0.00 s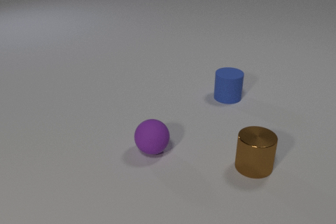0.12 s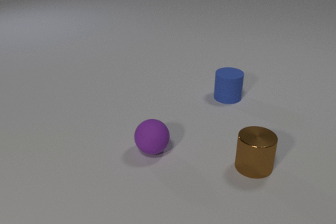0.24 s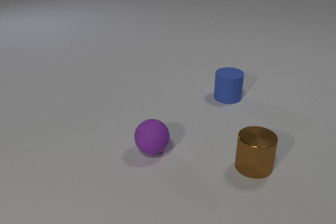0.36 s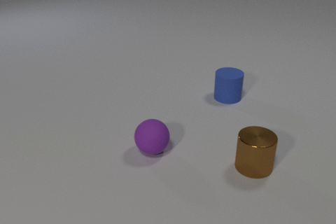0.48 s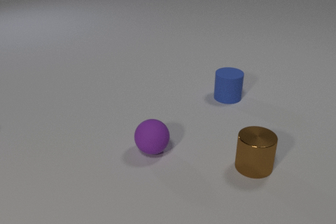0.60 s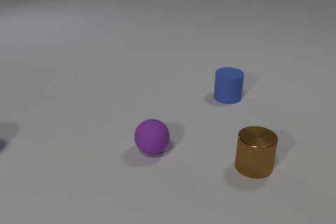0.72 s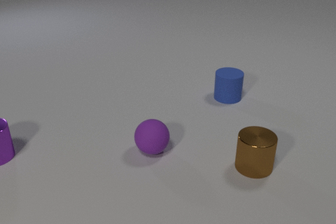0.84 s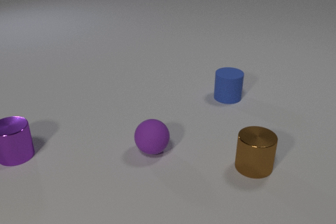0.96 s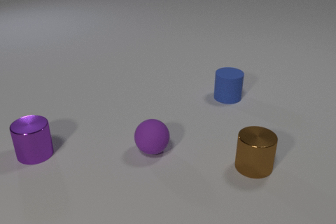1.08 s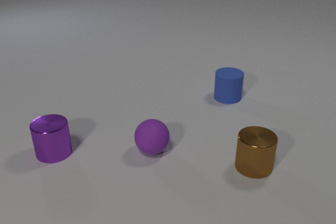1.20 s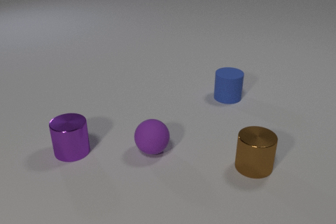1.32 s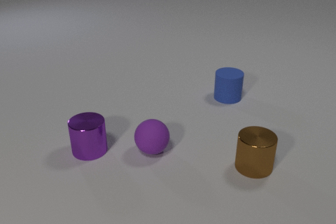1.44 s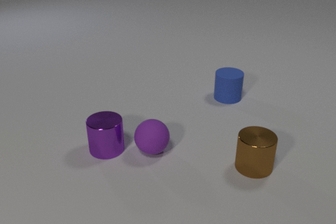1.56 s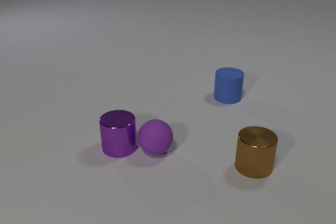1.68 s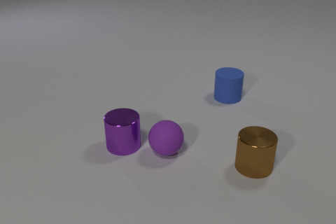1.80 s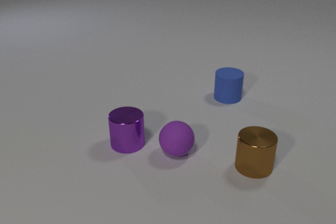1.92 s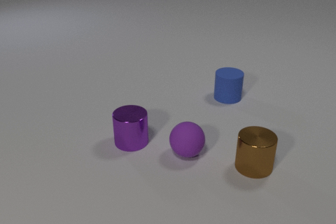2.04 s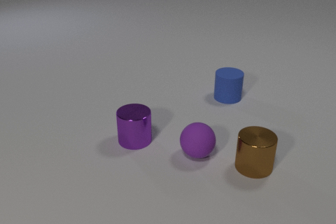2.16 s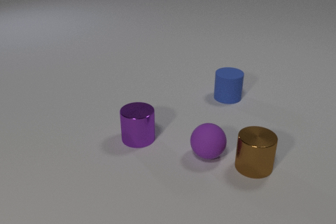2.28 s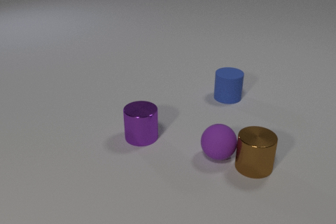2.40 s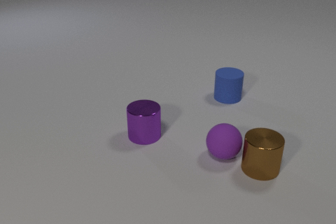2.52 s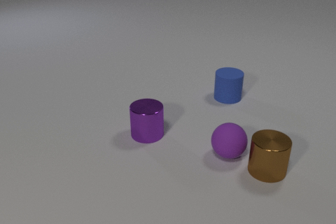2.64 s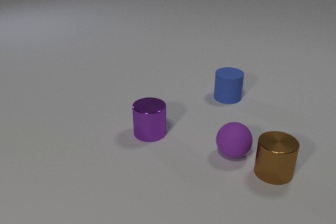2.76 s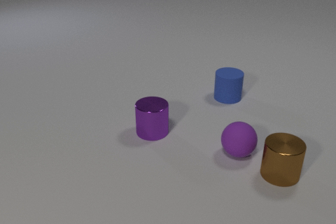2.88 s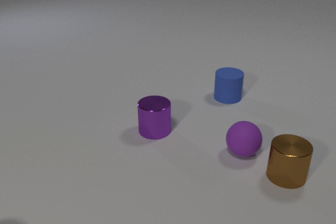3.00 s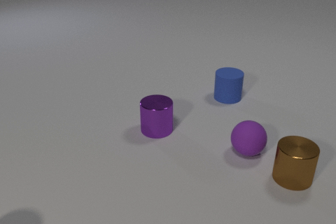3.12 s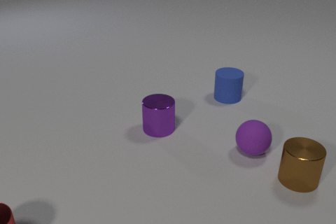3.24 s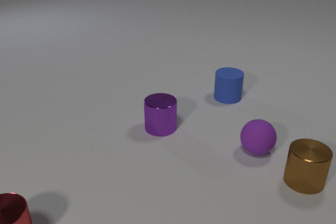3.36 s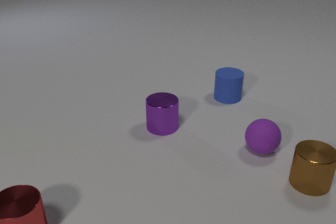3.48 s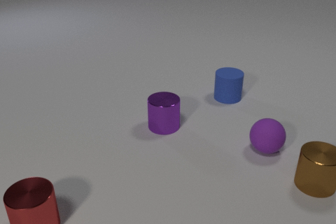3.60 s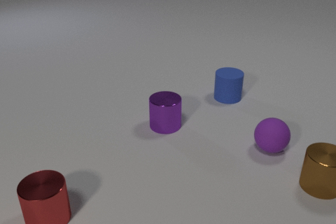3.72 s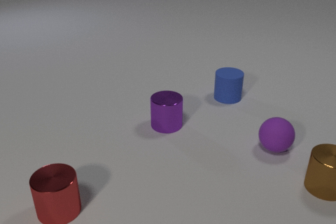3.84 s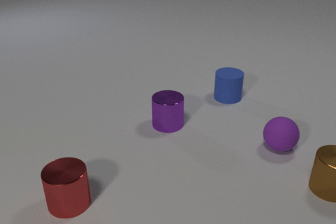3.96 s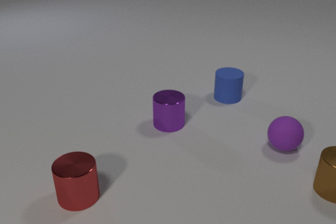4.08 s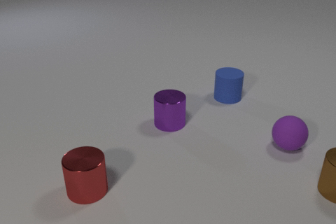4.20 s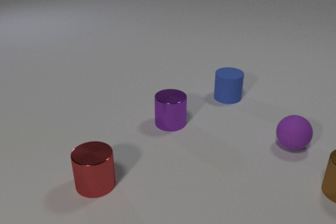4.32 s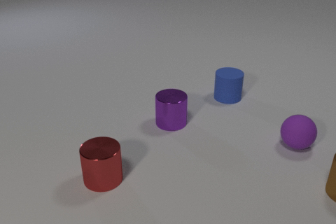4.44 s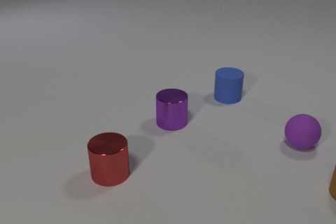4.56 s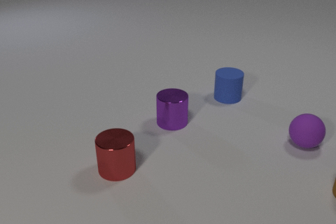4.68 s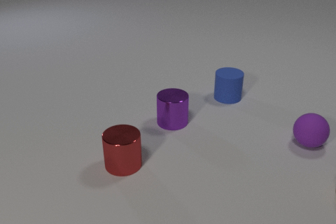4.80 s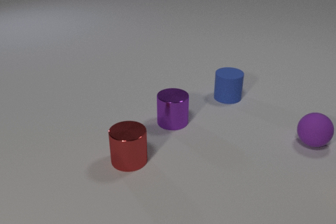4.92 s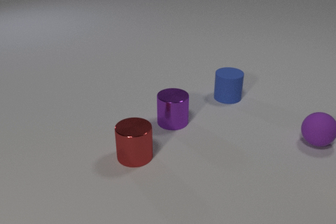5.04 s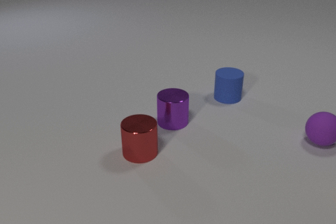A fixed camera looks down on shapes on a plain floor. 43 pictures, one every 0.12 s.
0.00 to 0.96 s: The purple metal cylinder comes in at the left edge, slides to the right.
0.96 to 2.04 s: The purple metal cylinder slides to the right. The purple rubber sphere rolls to the right. The purple metal cylinder and the purple rubber sphere collide.
2.04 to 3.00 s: The purple metal cylinder slides to the right and away from the camera. The purple rubber sphere rolls to the right. The brown metal cylinder slides to the right. The purple rubber sphere and the brown metal cylinder collide.
3.00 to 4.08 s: The purple metal cylinder slides to the right and away from the camera. The purple rubber sphere rolls to the right and away from the camera. The brown metal cylinder slides to the right. The red metal cylinder comes in at the bottom edge, slides to the right and away from the camera.
4.08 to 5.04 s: The purple rubber sphere rolls to the right and away from the camera. The brown metal cylinder slides to the right, leaves at the right edge. The red metal cylinder slides to the right and away from the camera.
What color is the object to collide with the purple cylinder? purple.
What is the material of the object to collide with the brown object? rubber.
What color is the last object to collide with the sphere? brown.
